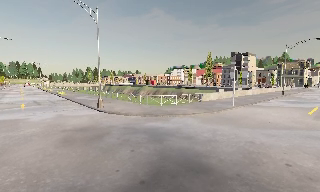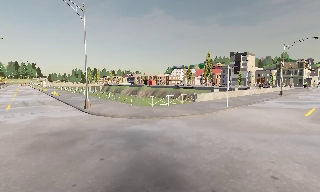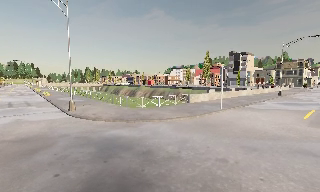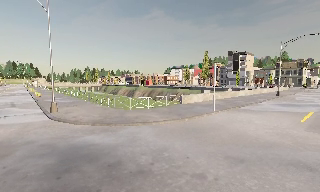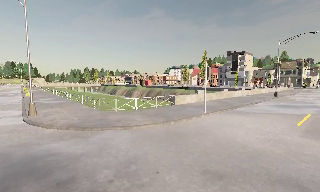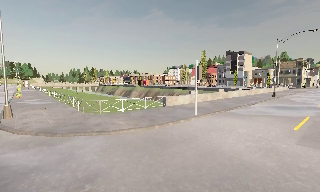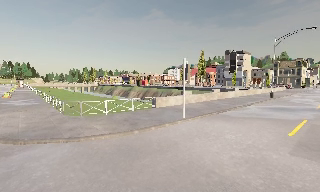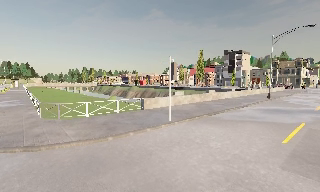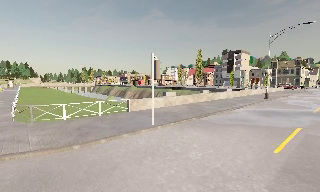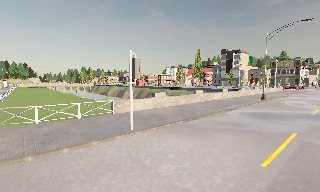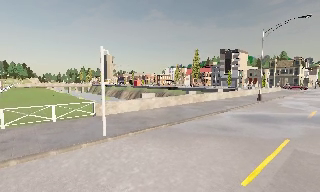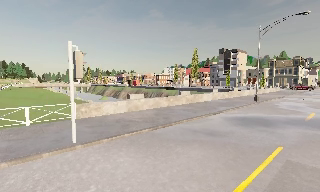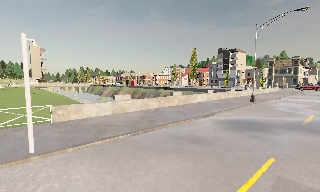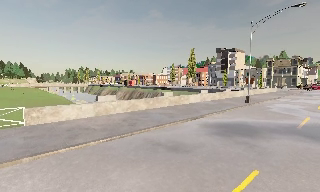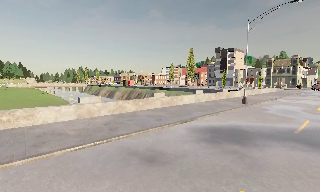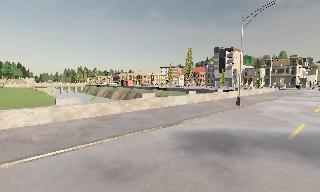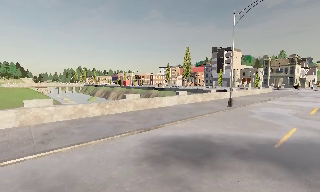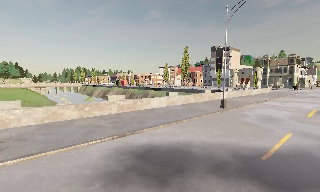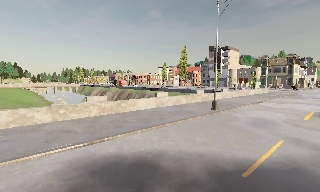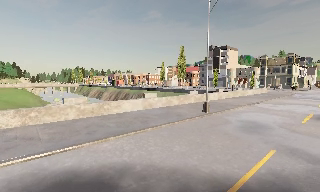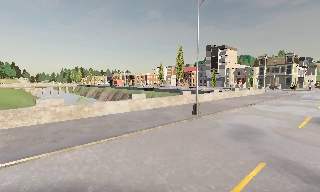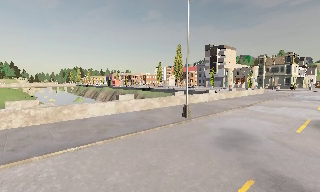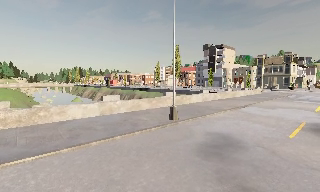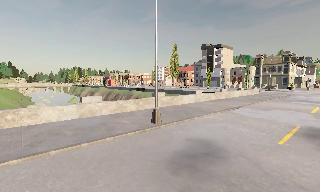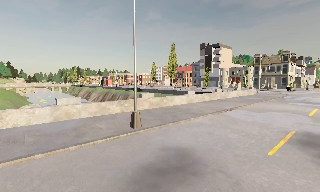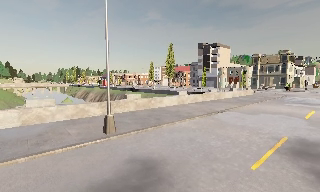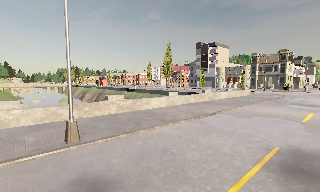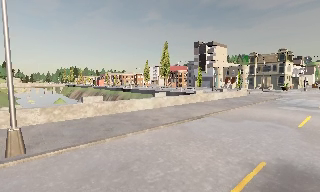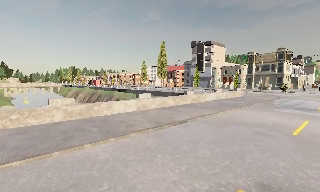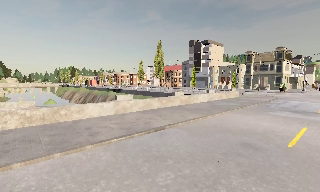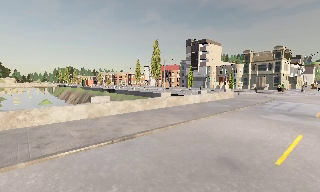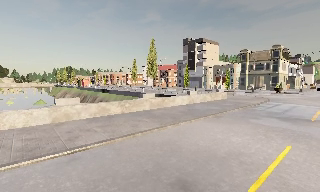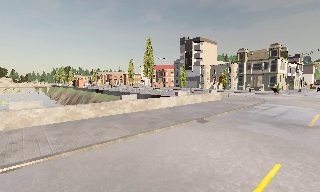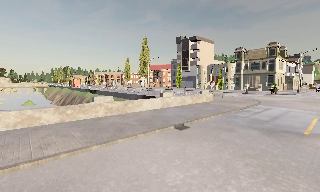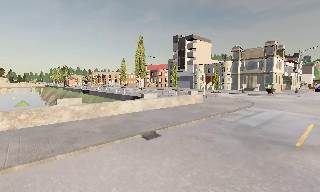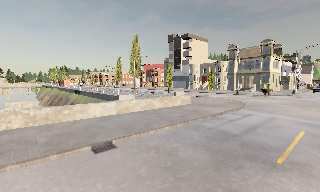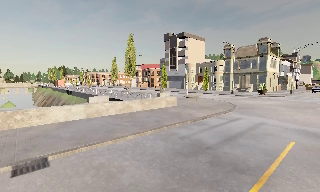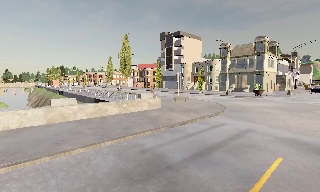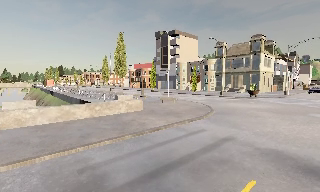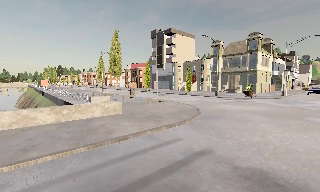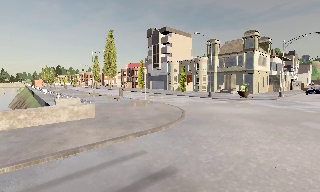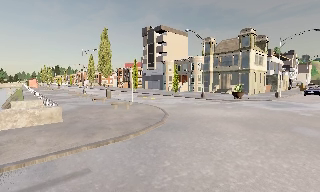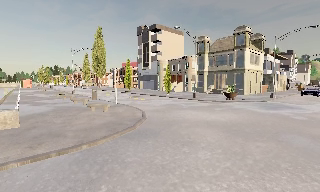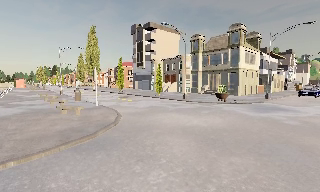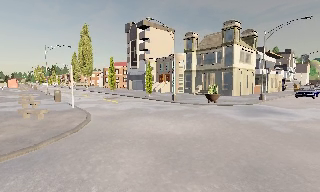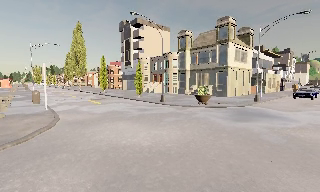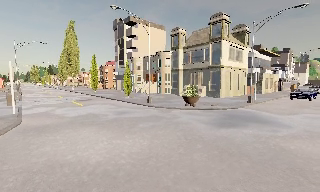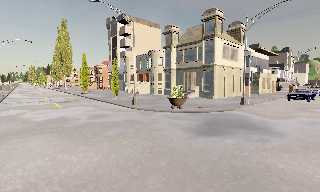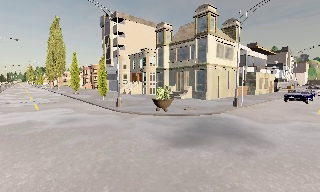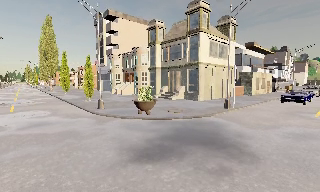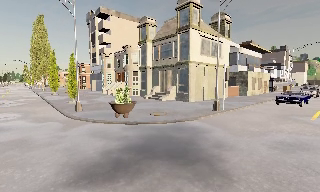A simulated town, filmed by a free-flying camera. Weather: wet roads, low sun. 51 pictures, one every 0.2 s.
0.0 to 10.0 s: The camera travels to its right and forward, about 70 m, so close, fixed things drift to the left.
The film runs forward here.
